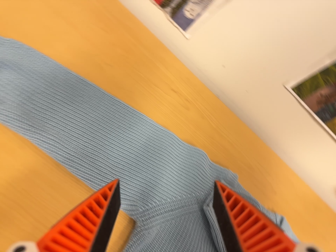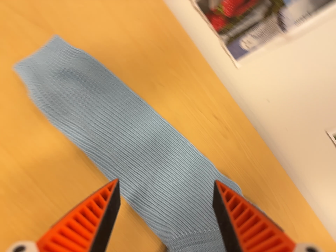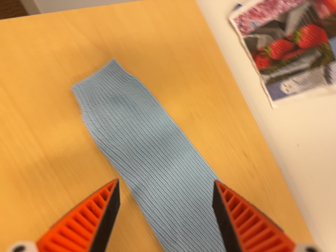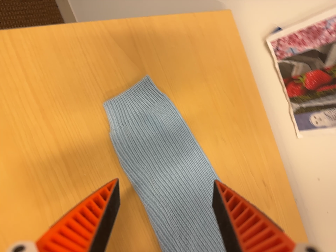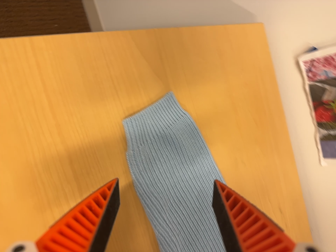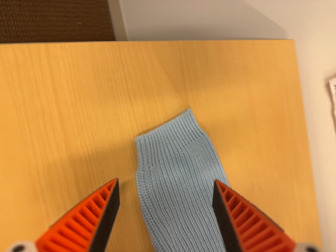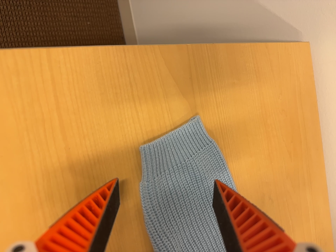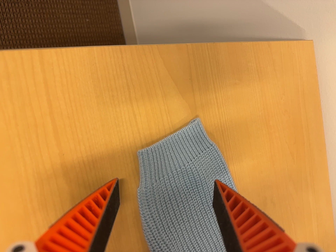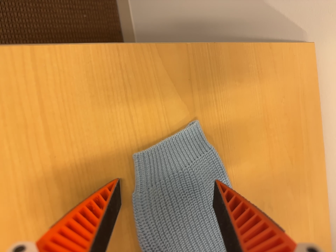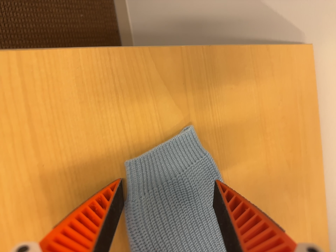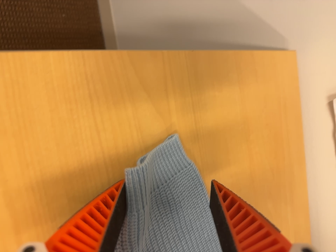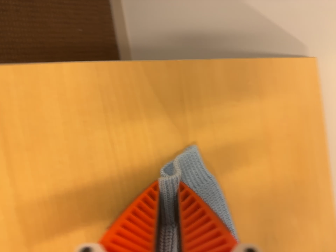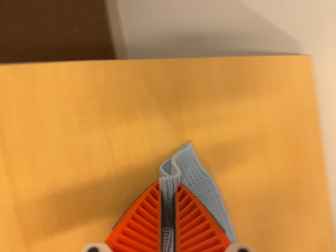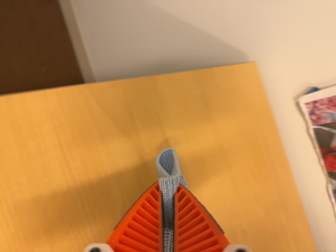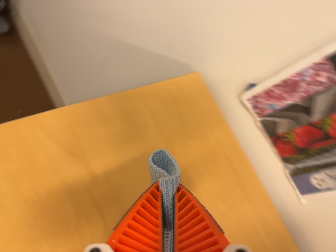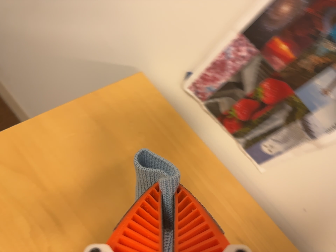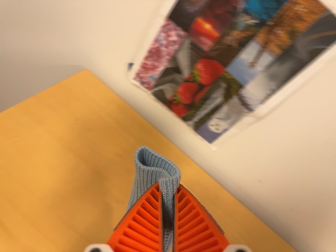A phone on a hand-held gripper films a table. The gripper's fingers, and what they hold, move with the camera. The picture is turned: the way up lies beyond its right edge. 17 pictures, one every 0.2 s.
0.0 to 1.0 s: The camera swings to its left by about 10 degrees, and the scene slides to the right. It travels toward the top of its view and to its left, about 22 cm, so close, fixed things drift downward. It rolls about its line of sight by about 40 degrees, and the scene rotates clockwise.
1.0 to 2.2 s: The camera travels forward, about 7 cm, so what stands in front looms larger.
2.2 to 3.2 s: The camera travels to its right, about 24 cm, so close, fixed things drift to the left. Its aim tips toward the top of its view by about 10 degrees. It rolls about its line of sight by about 40 degrees, and the scene rotates counterclockwise.
The film runs forward here.
